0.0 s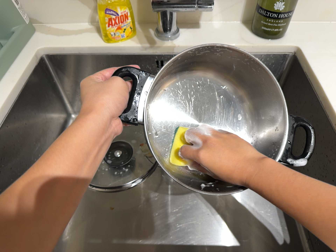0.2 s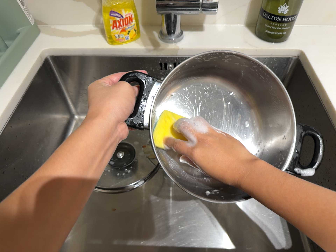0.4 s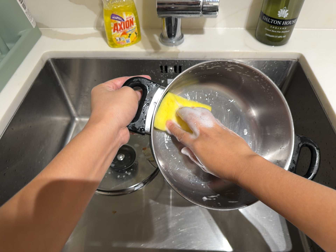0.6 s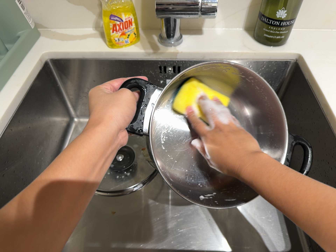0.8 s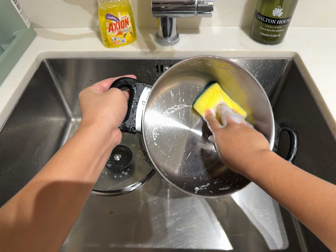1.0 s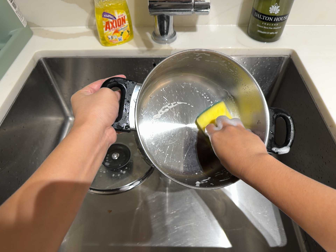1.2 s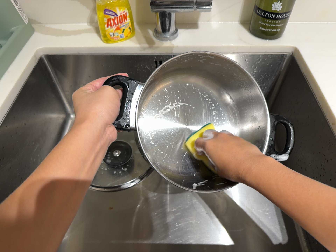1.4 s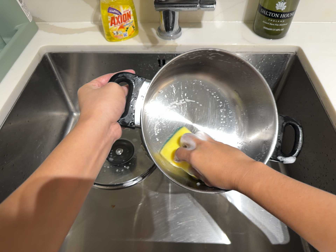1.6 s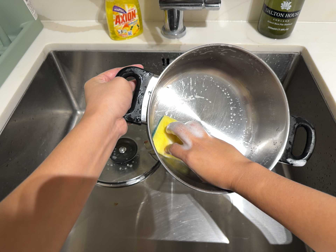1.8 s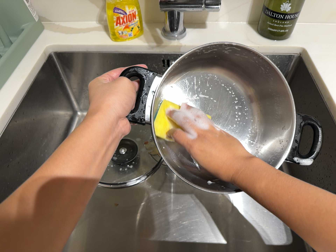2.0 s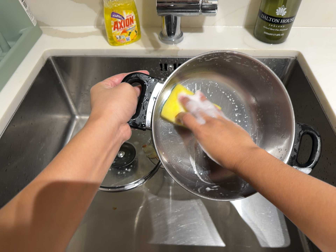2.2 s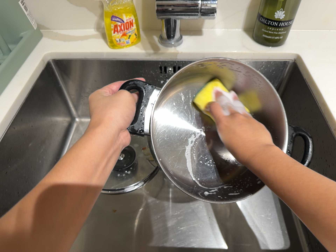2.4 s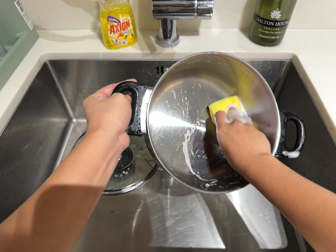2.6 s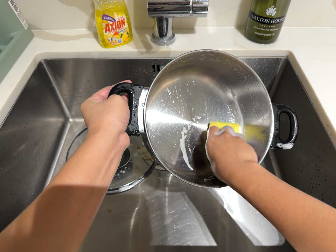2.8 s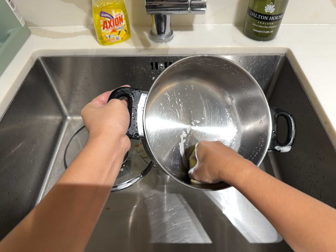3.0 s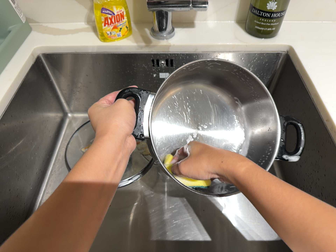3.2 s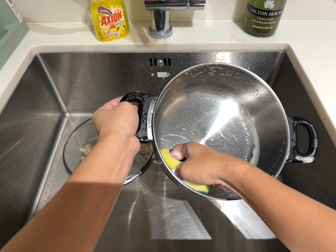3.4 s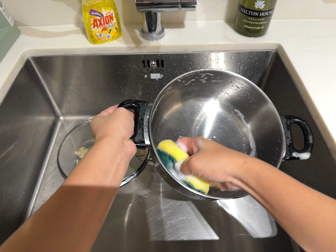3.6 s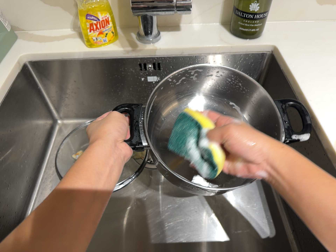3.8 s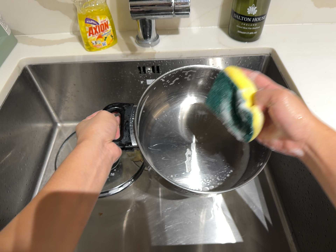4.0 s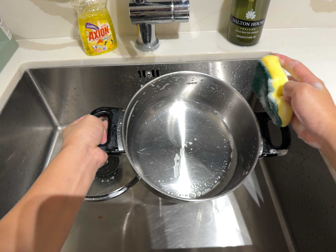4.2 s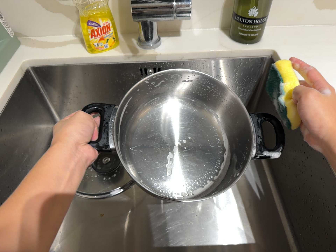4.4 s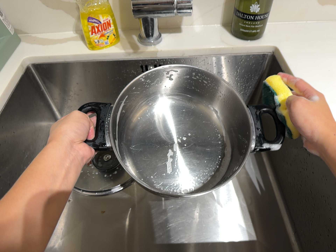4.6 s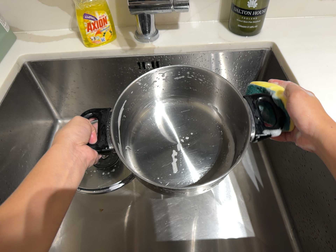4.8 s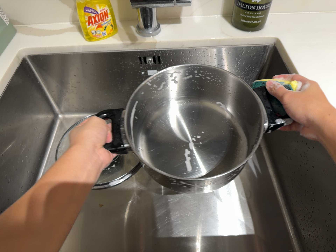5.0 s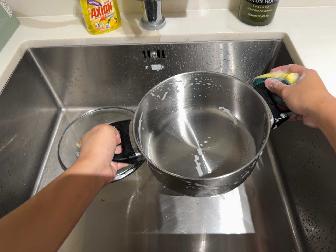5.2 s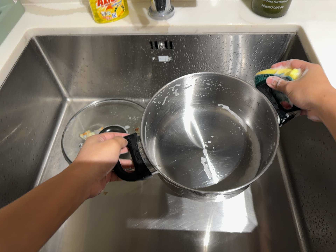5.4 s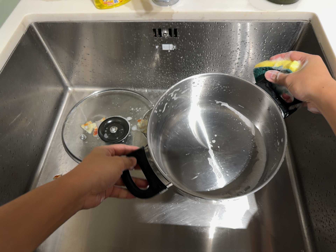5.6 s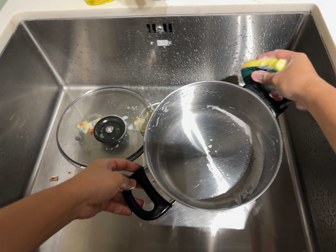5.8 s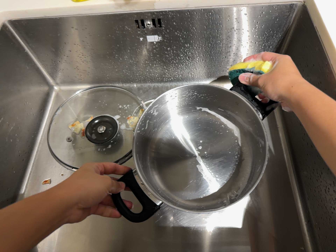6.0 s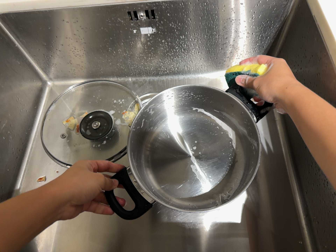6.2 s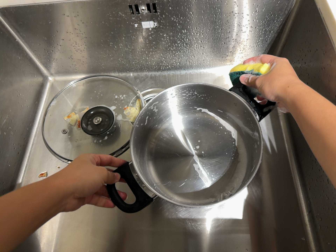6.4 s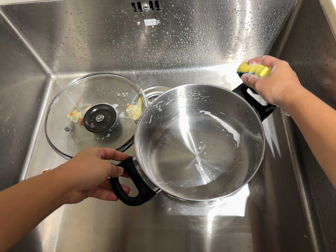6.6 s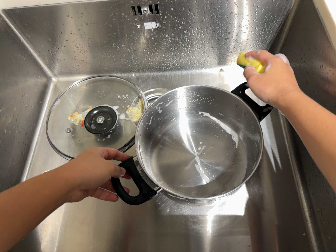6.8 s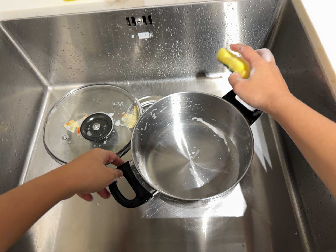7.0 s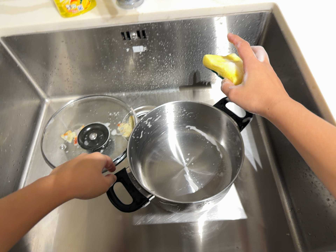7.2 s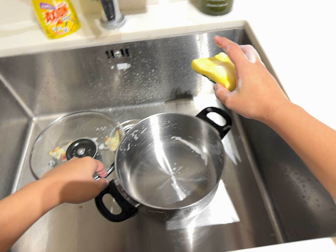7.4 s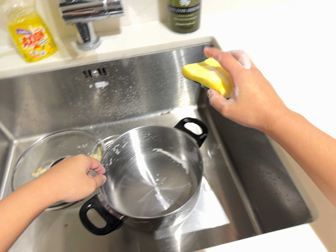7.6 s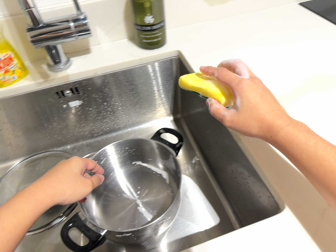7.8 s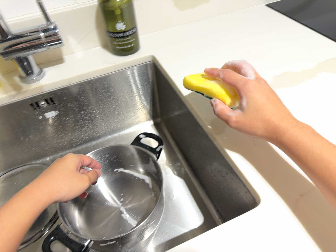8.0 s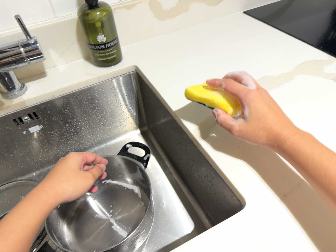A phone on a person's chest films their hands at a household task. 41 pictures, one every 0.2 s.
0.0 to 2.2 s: The camera keeps its place and its aim.
2.2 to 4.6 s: The camera shifts only a little, or ends up much as it began.
4.6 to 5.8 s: The camera travels forward, about 8 cm, so what stands in front looms larger. Its aim tips toward the bottom of its view by about 10 degrees, and the scene shifts upward.
5.8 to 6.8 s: The camera shifts only a little, or ends up much as it began.
6.8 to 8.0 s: The camera pans to its right by about 15 degrees. It travels backward and to its right, about 12 cm, so what stands in front gets smaller. Its aim tips toward the top of its view by about 15 degrees, and the scene shifts downward. It rolls about its line of sight by about 20 degrees, and the scene rotates counterclockwise.
The film runs forward here.
